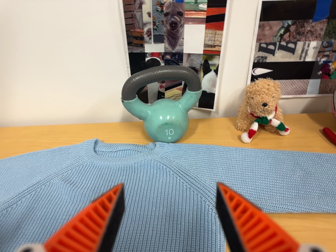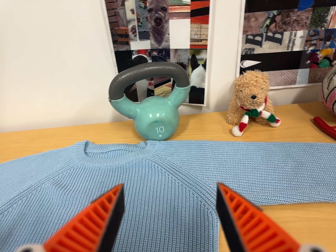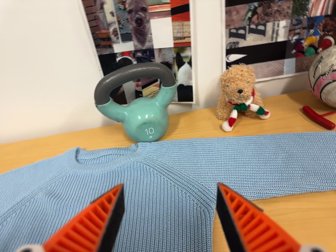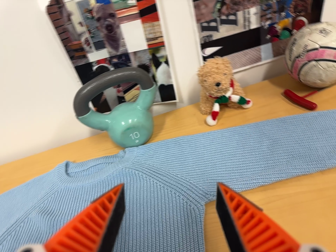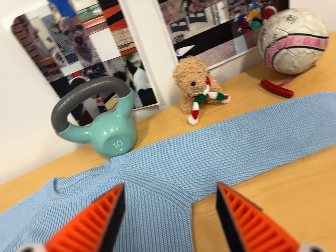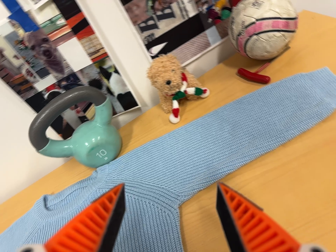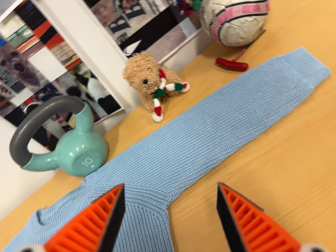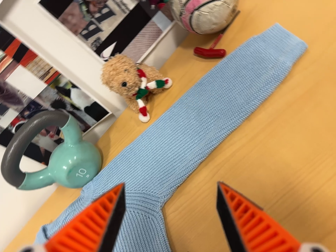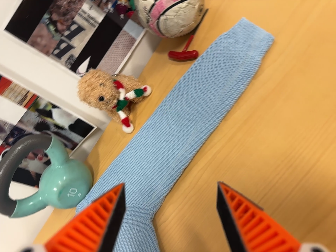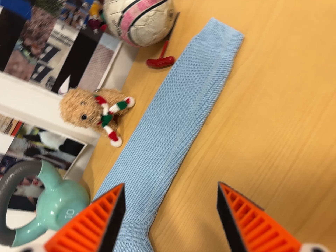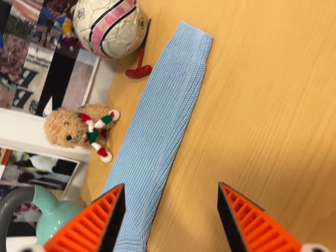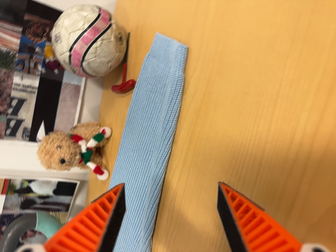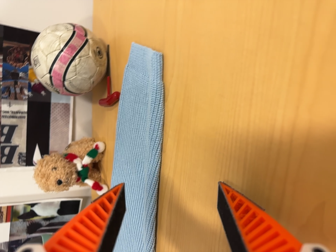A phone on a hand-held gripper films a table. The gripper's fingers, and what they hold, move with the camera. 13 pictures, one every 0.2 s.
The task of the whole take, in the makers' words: right arm across.
0.0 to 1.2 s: The camera travels to its right, about 16 cm, so close, fixed things drift to the left. It rolls about its line of sight by about 35 degrees, and the scene rotates counterclockwise.
1.2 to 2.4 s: The camera travels to its right and toward the top of its view, about 20 cm, so close, fixed things drift to the left. It rolls about its line of sight by about 45 degrees, and the scene rotates counterclockwise.
The film runs forward here.
